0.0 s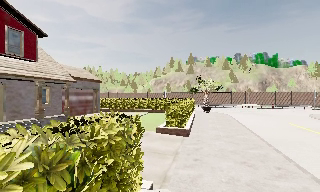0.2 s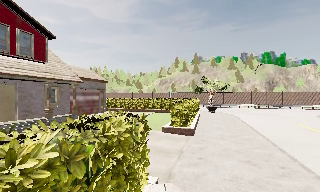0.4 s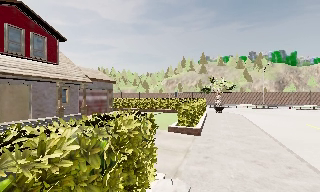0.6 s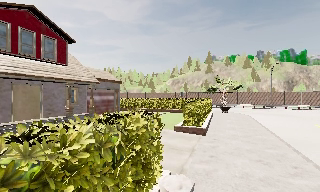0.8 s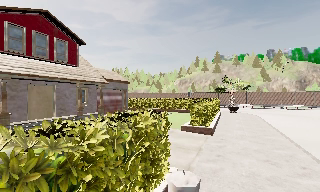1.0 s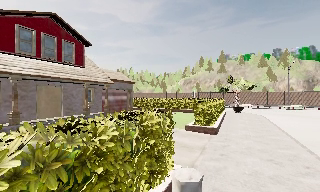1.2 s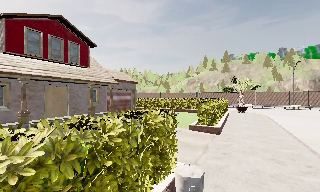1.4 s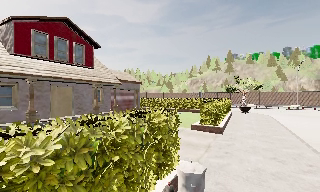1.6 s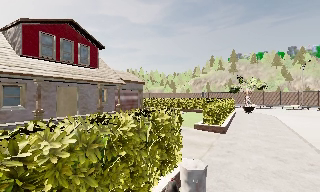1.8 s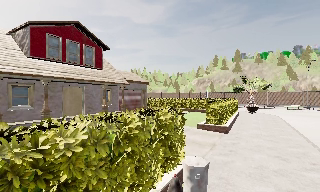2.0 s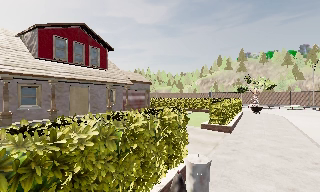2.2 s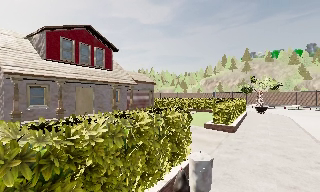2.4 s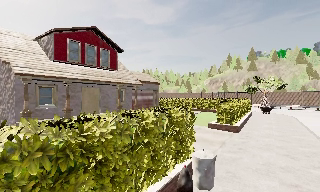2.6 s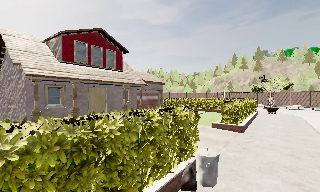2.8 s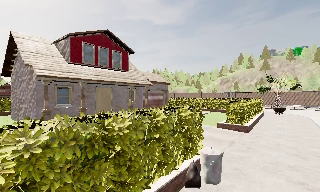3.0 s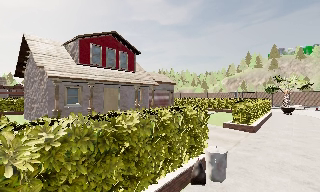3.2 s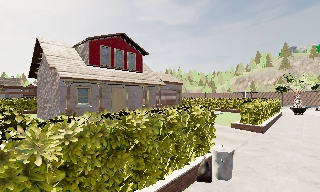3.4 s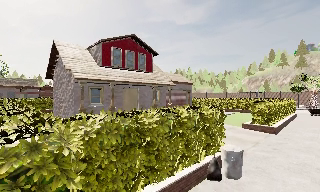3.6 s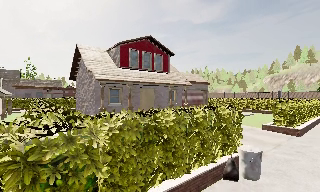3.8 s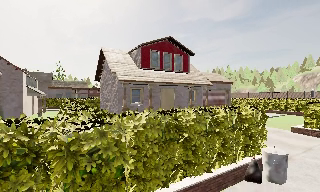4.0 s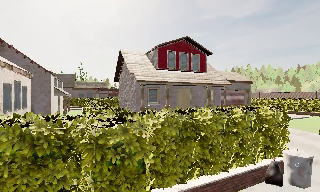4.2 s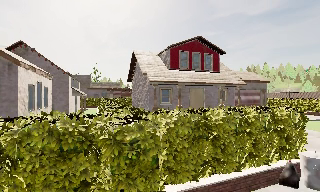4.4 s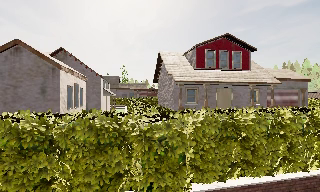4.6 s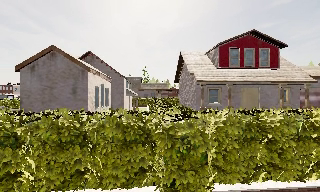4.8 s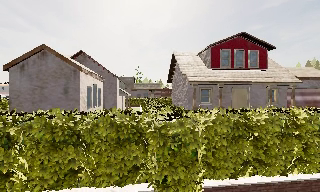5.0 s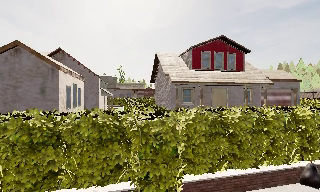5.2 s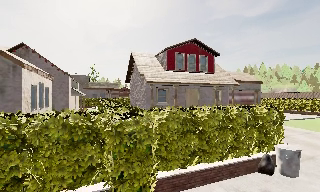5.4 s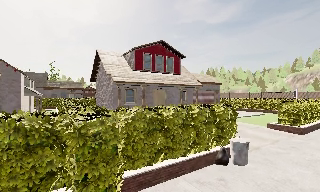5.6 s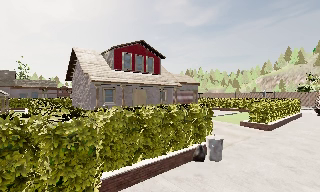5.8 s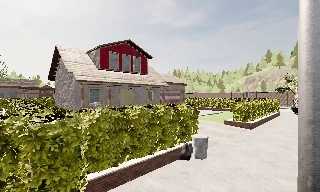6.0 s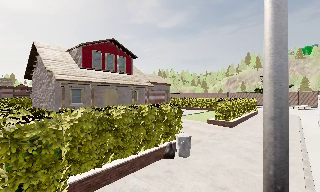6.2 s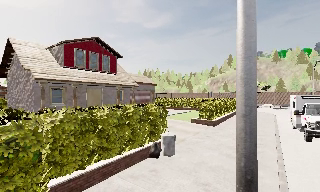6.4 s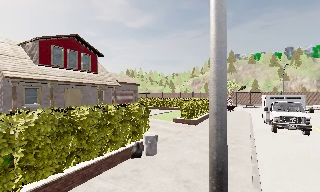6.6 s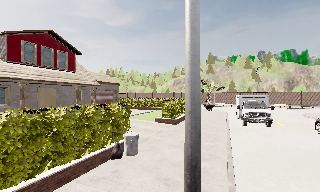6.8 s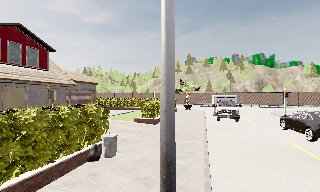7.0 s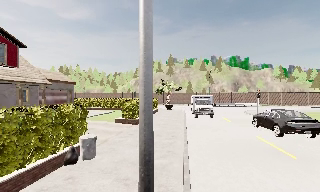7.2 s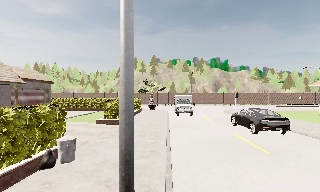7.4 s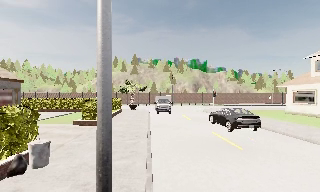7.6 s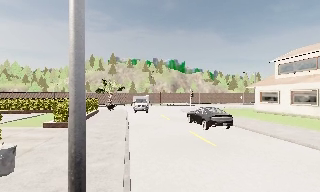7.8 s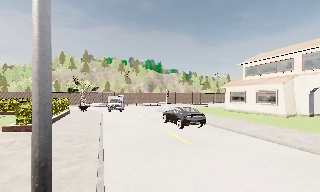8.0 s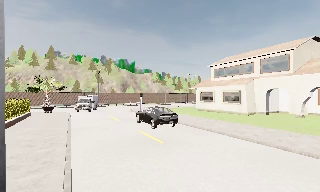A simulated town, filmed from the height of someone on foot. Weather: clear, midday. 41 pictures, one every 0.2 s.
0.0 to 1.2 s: The scene slides to the right, as the camera pans about 10 degrees to its left. It travels backward, about 1 m, so what stands in front gets smaller.
1.2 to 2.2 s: The camera travels backward, about 1 m, so what stands in front gets smaller.
2.2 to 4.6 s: The scene slides to the right, as the camera pans about 55 degrees to its left. It travels backward, about 2 m.
4.6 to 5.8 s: The camera pans to its right, which is clockwise from overhead, by about 40 degrees. It travels backward, about 0.5 m.
5.8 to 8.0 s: The scene slides to the left, as the camera pans about 75 degrees to its right.
The film runs backward here.
